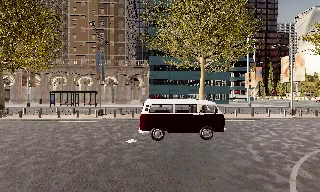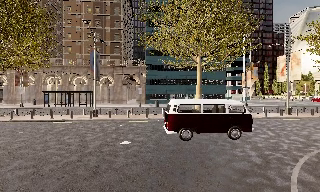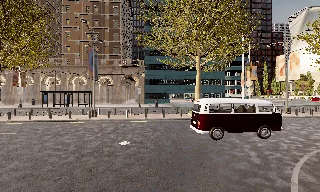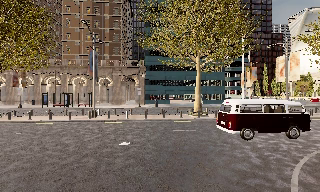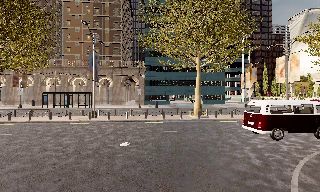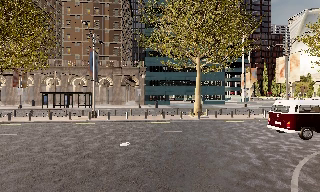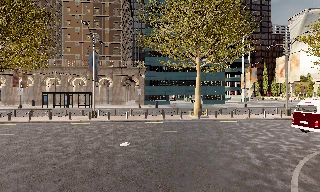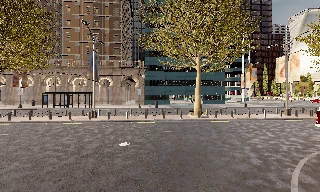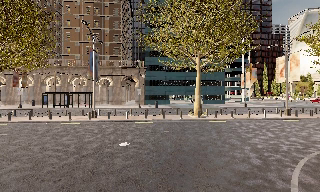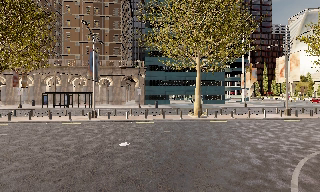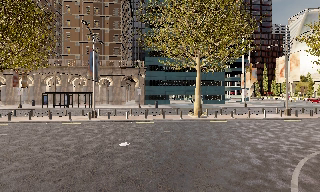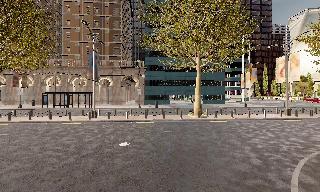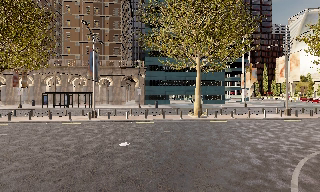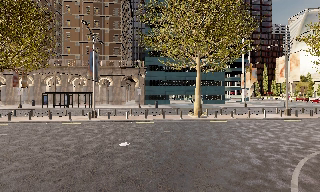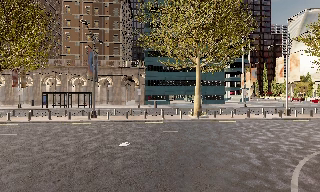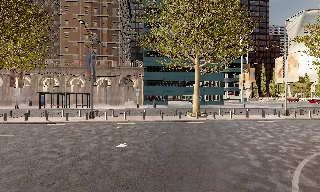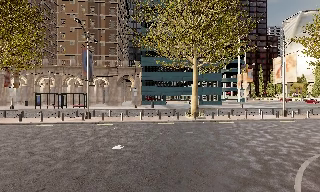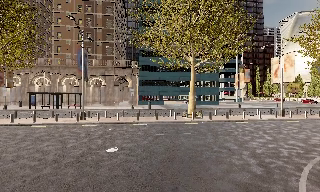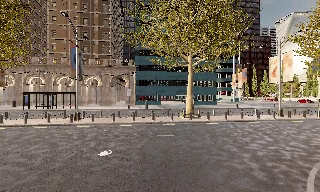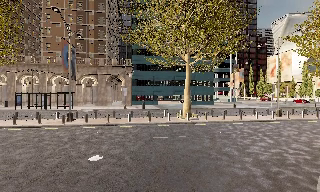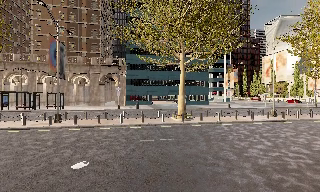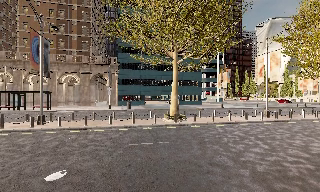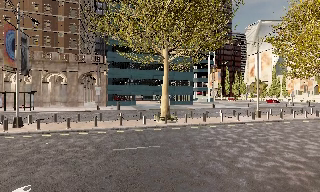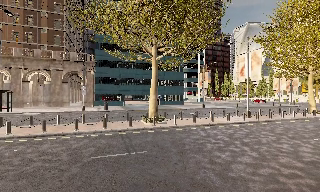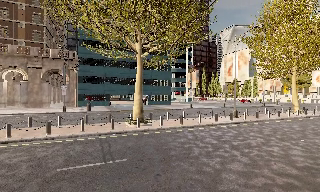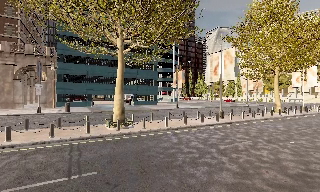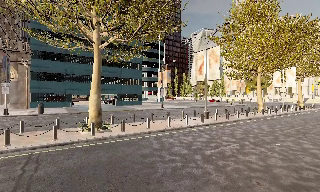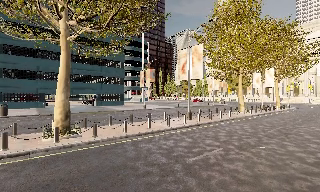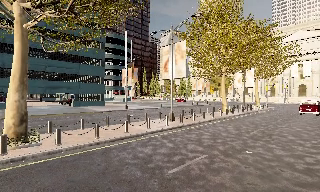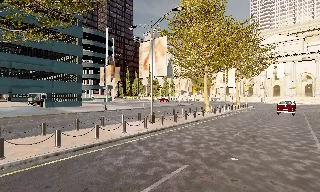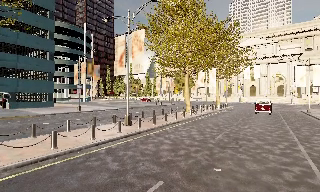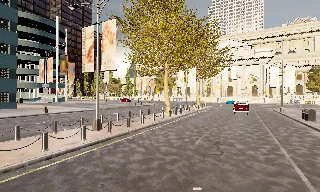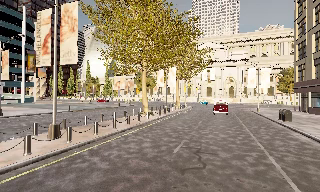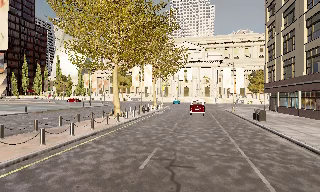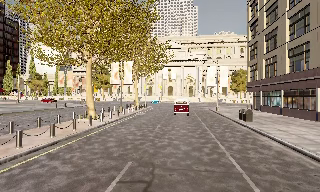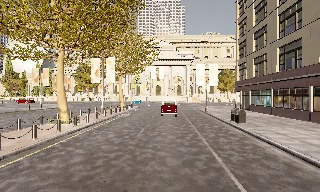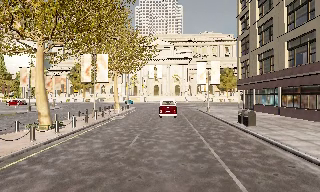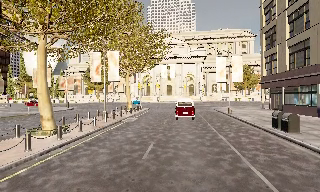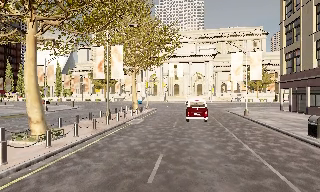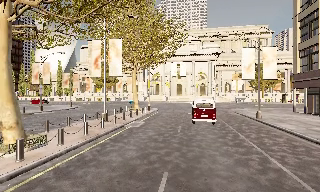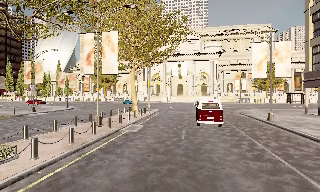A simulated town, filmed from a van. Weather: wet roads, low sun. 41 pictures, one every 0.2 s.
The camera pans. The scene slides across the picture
to the left.
The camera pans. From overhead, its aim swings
clockwise.
0.0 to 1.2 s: The camera shifts only a little, or ends up much as it began.
1.2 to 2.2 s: The camera keeps its place and its aim.
2.2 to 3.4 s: The camera travels forward, about 0.5 m, so what stands in front looms larger. It gains speed.
3.4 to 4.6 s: The camera pans to its right, which is clockwise from overhead, by about 10 degrees. It travels forward, about 3.5 m, so what stands in front looms larger. It gains speed.
4.6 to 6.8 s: The scene slides to the left, as the camera pans about 65 degrees to its right. It travels forward, about 12 m. It gains speed.
6.8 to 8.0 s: The camera travels forward, about 9 m, so what stands in front looms larger.
The film runs forward here.
